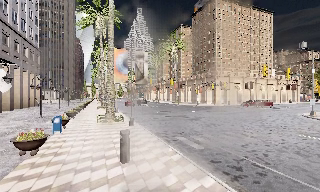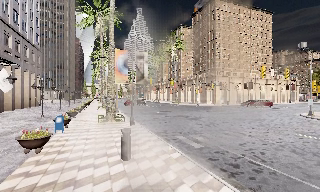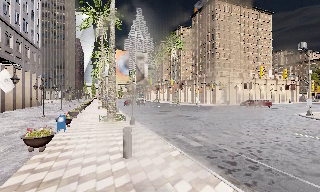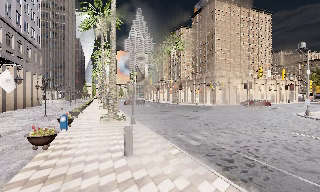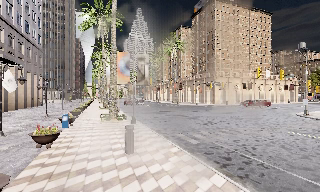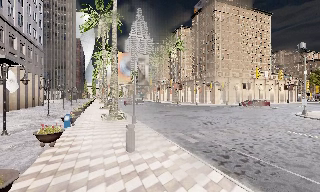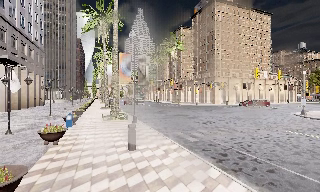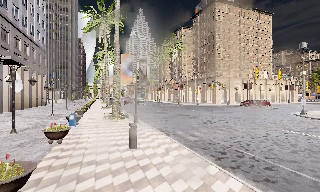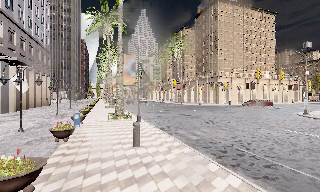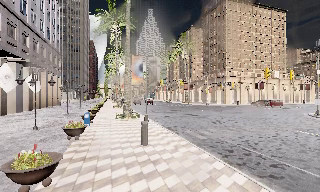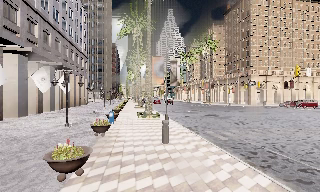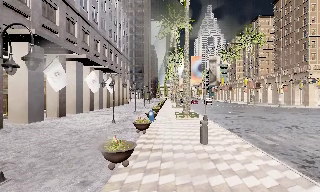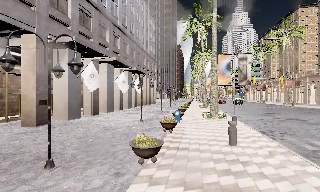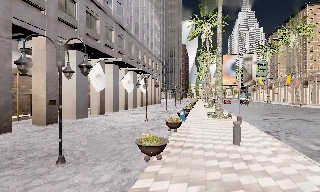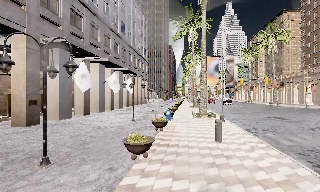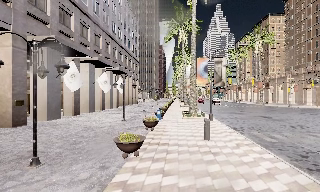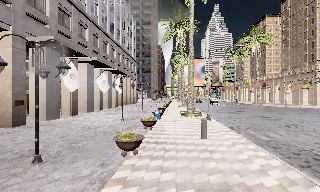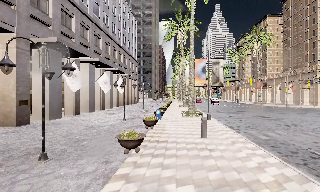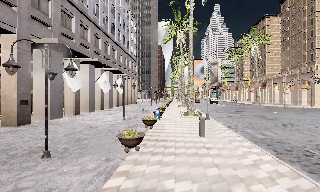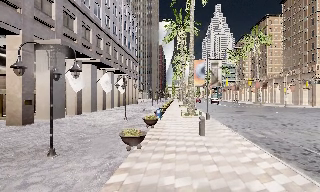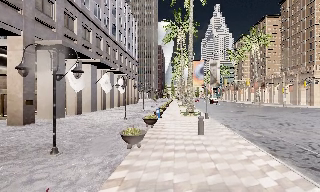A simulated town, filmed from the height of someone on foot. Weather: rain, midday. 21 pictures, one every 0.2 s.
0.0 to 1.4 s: The camera travels backward, about 1.5 m, so what stands in front gets smaller.
1.4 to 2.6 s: The camera pans to its left, which is counterclockwise from overhead, by about 35 degrees. It travels backward, about 1.5 m.
2.6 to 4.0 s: The camera travels backward, about 1.5 m, so what stands in front gets smaller.
The film runs backward here.
